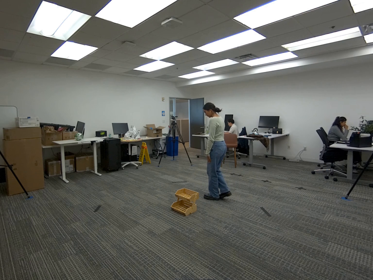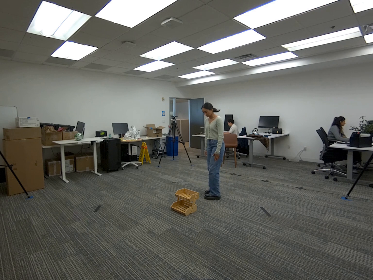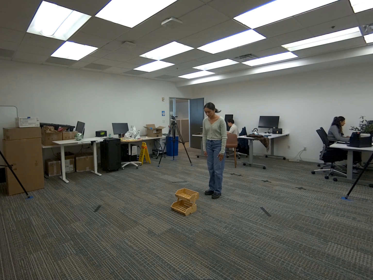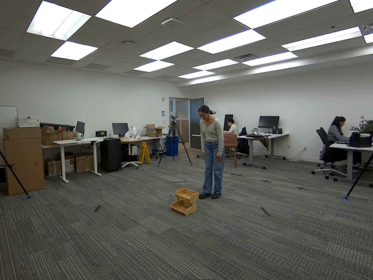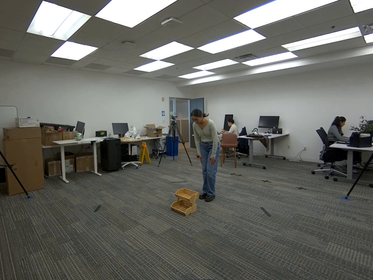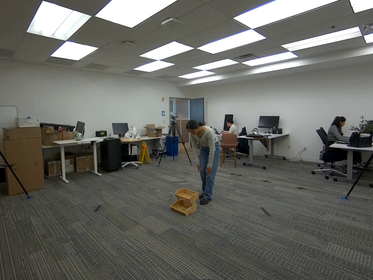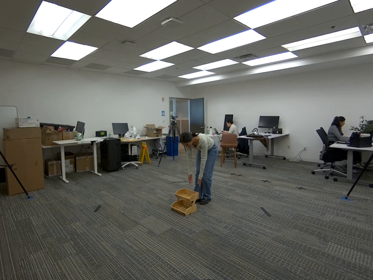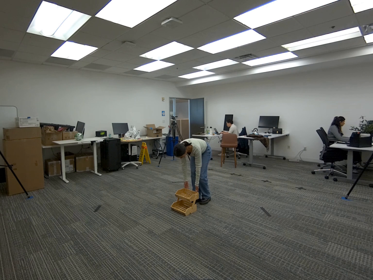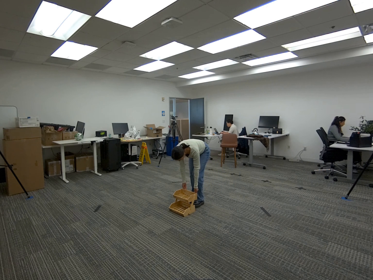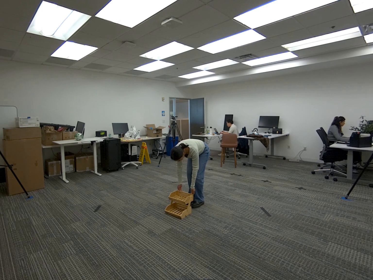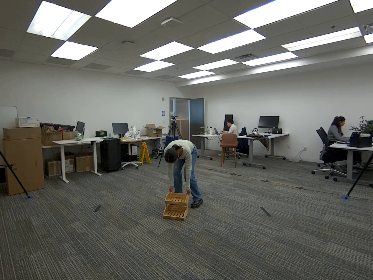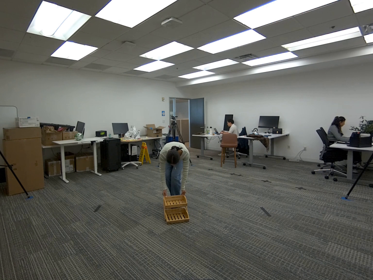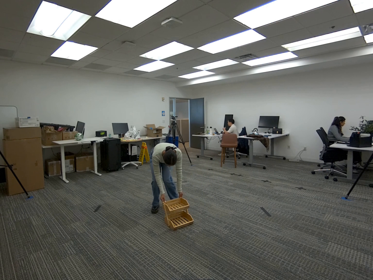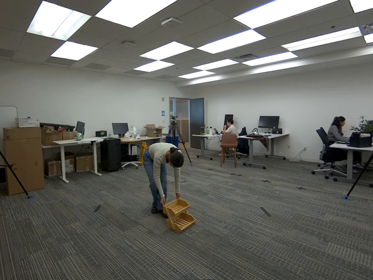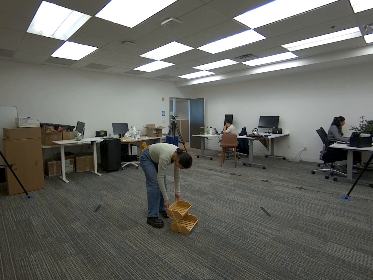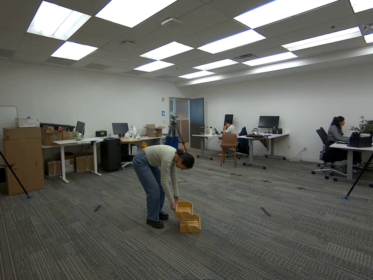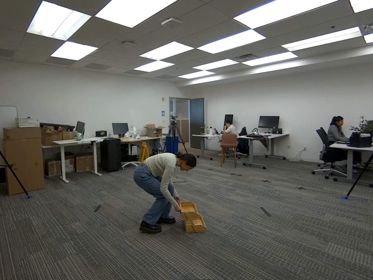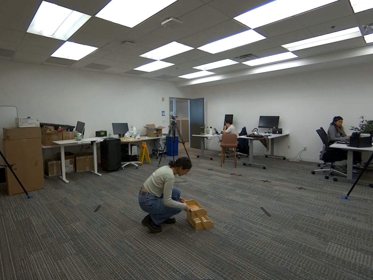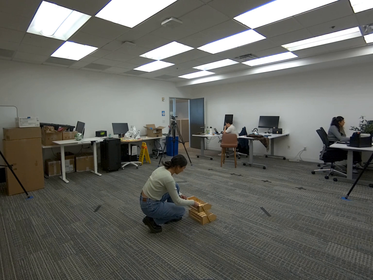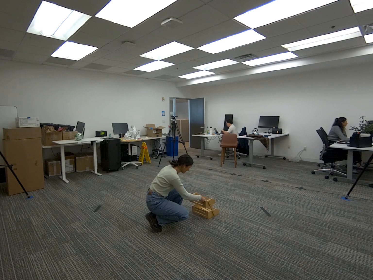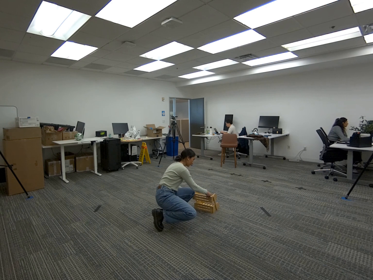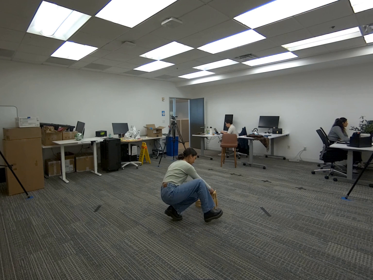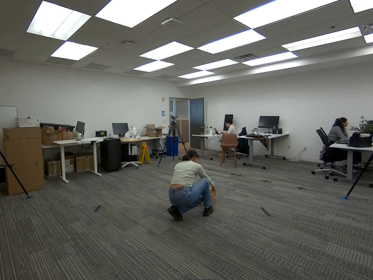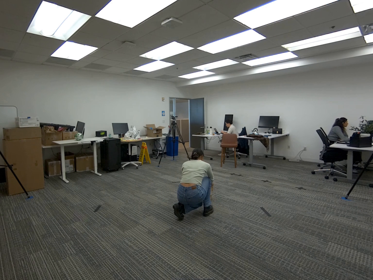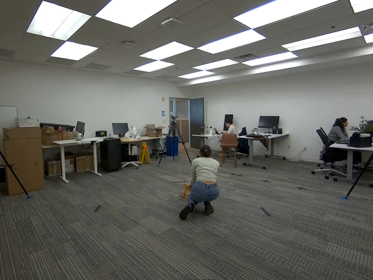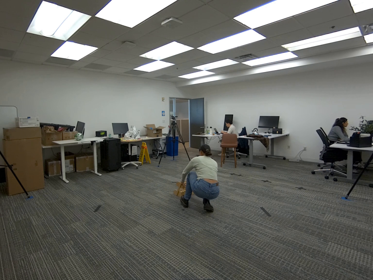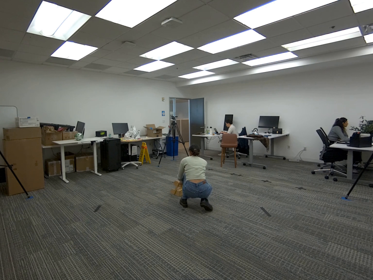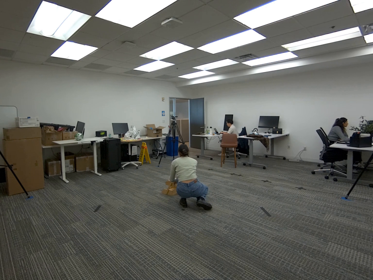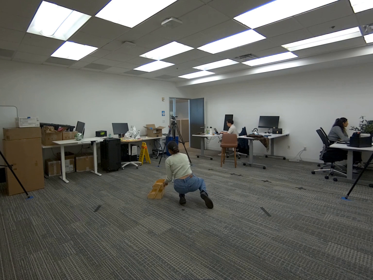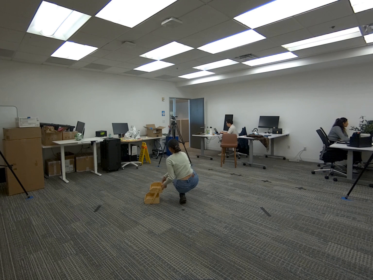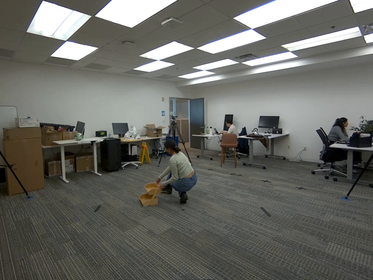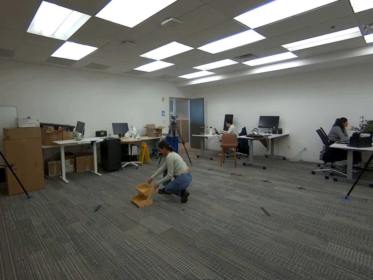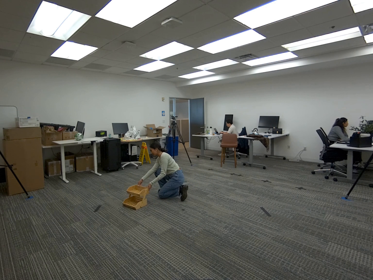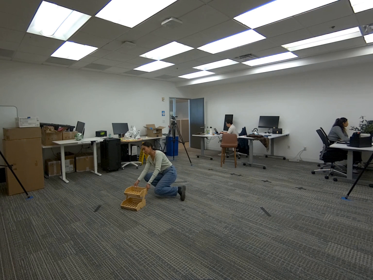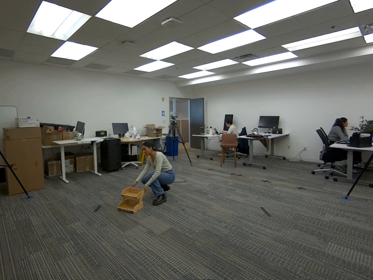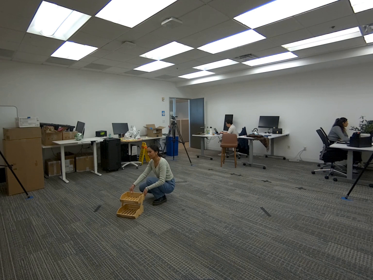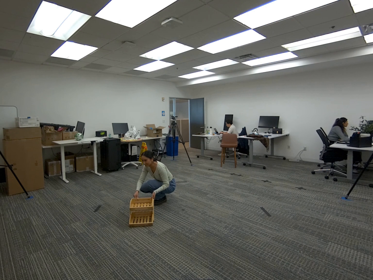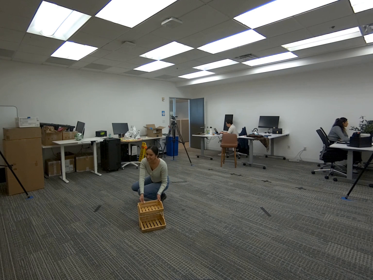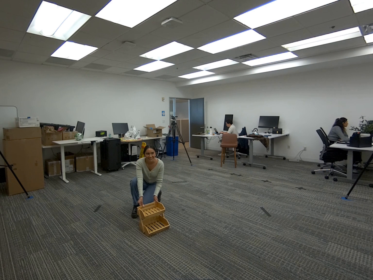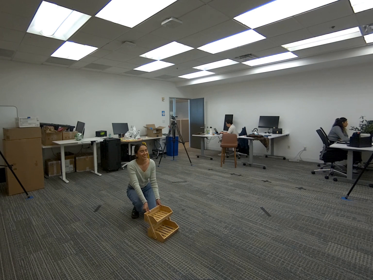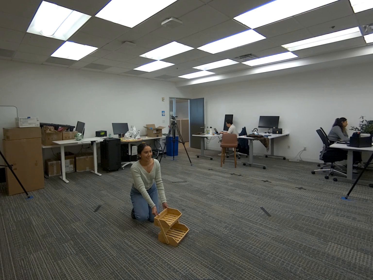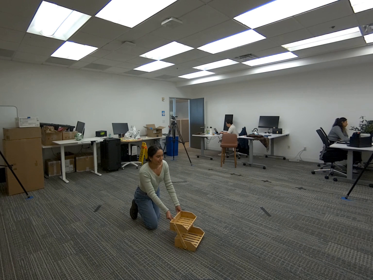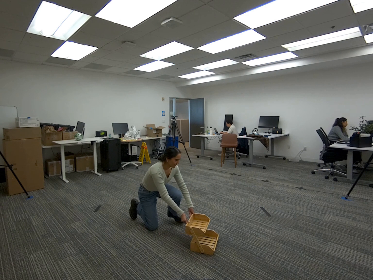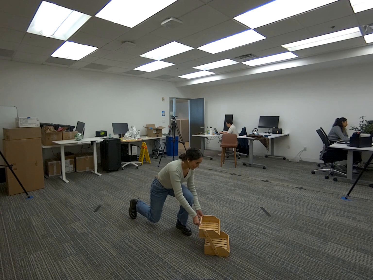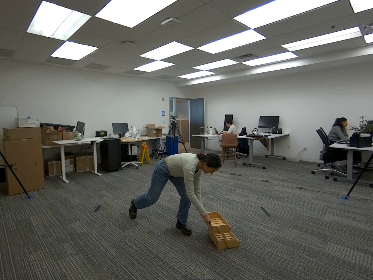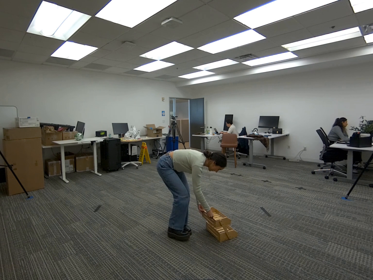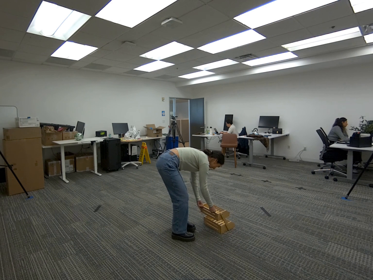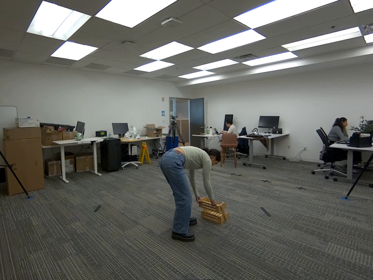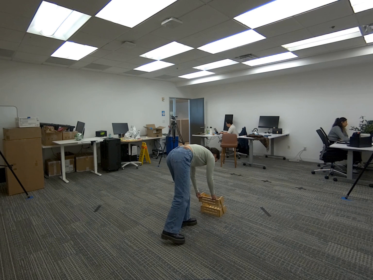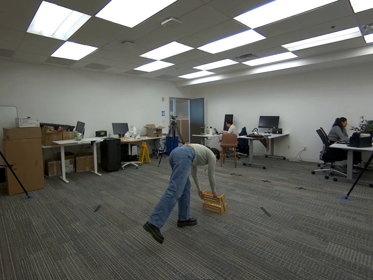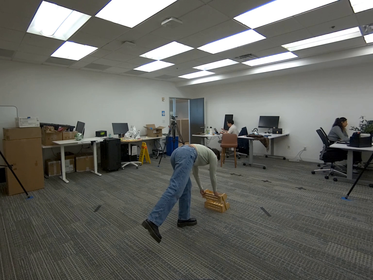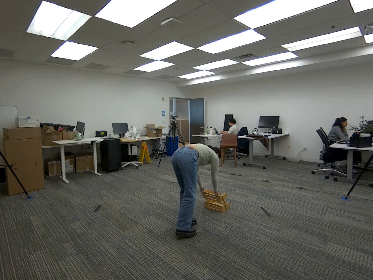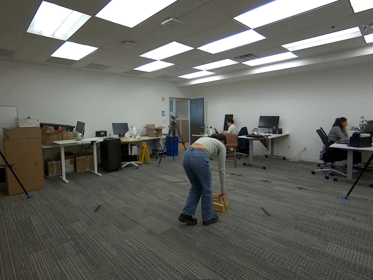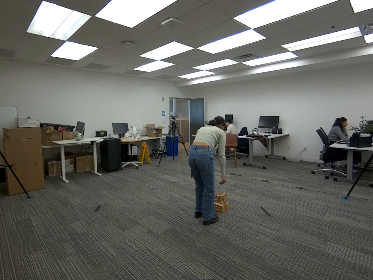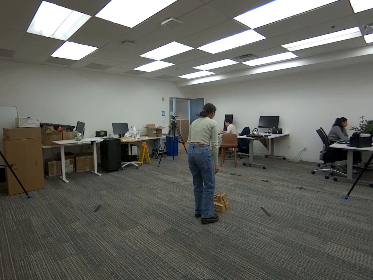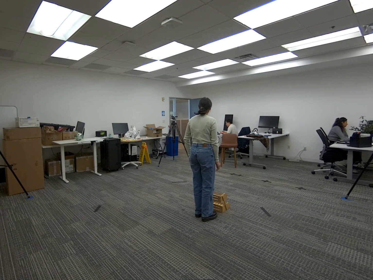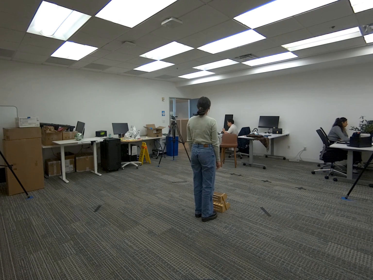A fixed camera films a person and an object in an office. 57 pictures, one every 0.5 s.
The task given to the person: Walk over to the wooden crate on the ground and slide the wooden crate across the ground.
